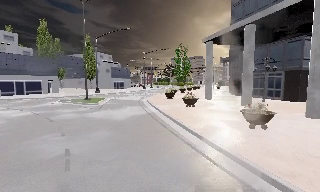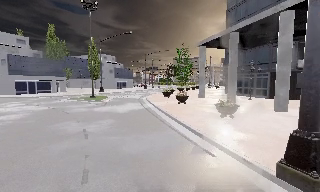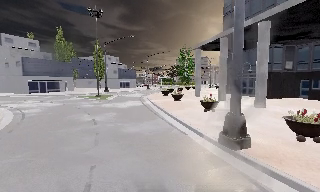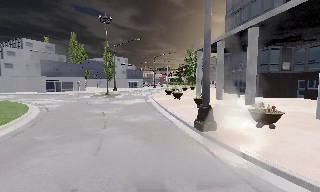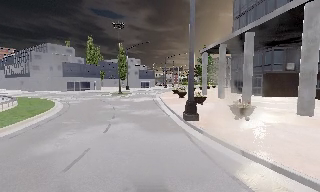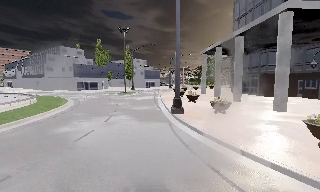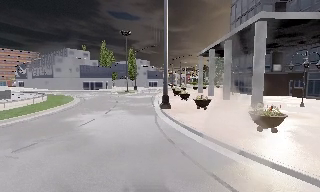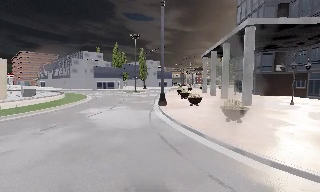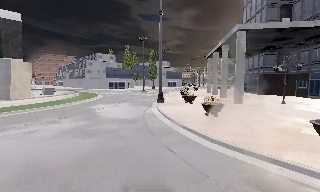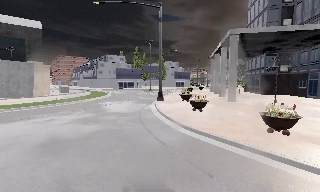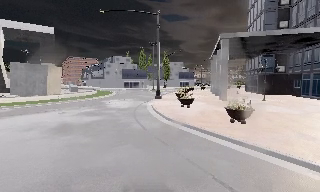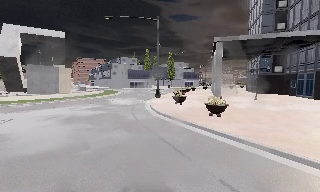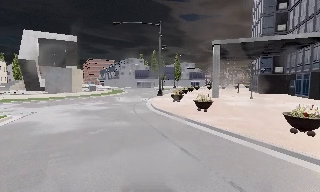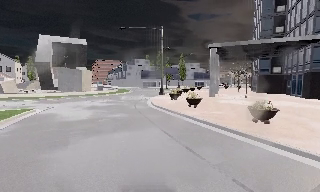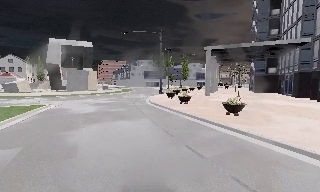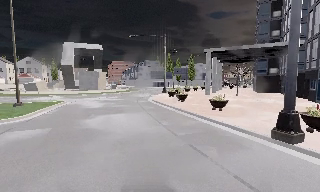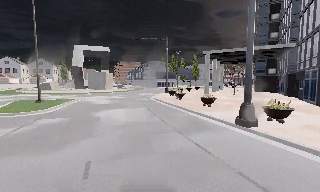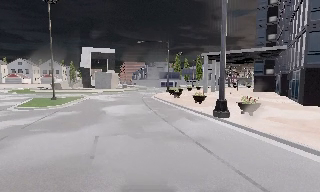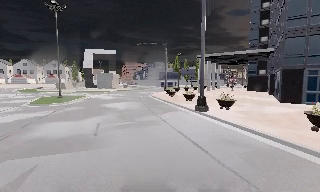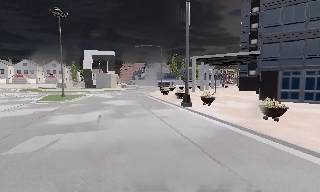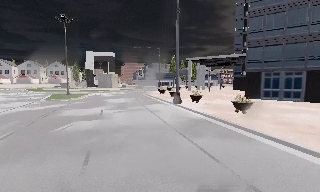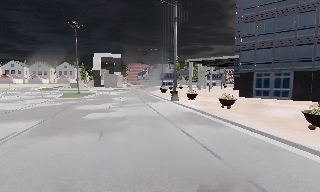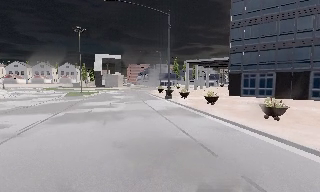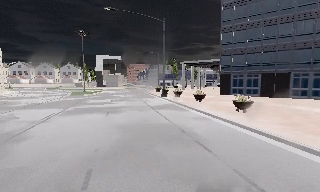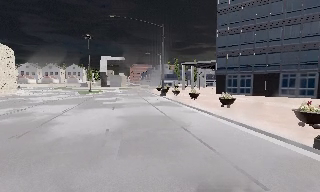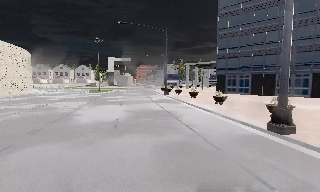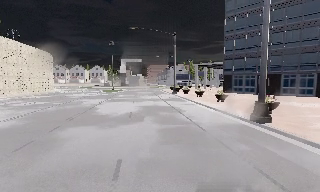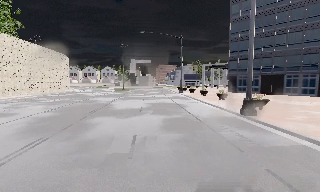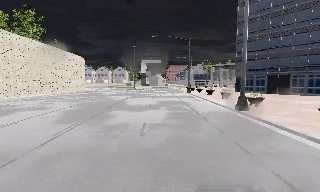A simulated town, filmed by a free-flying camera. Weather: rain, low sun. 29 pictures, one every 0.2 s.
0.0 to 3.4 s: The camera pans to its left, which is counterclockwise from overhead, by about 50 degrees. It travels backward and to its right, about 35 m.
3.4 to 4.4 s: The camera travels backward, about 11 m, so what stands in front gets smaller.
4.4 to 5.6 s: The camera pans to its left, which is counterclockwise from overhead, by about 15 degrees. It travels backward, about 13 m, so what stands in front gets smaller.
The film runs backward here.
